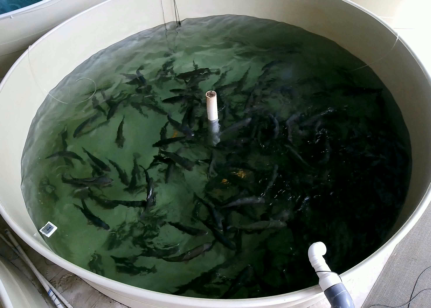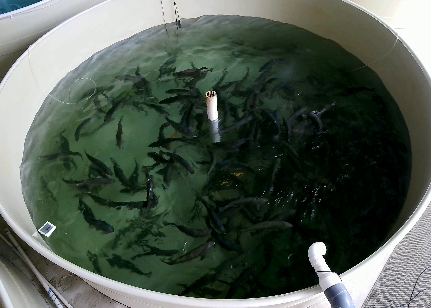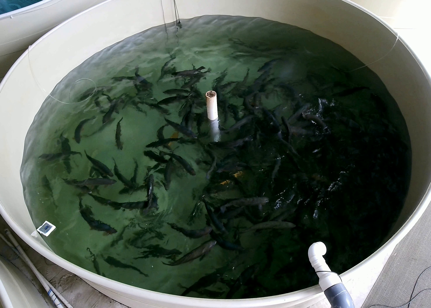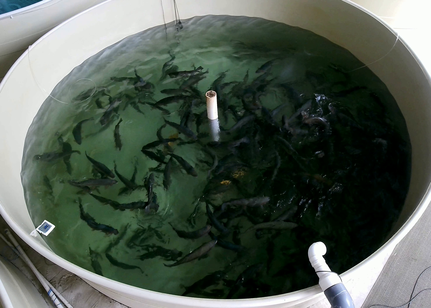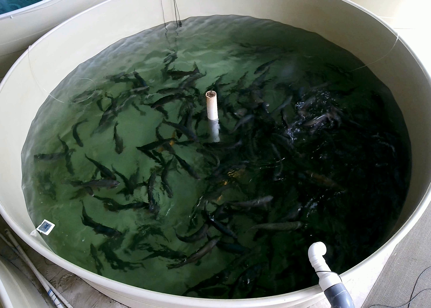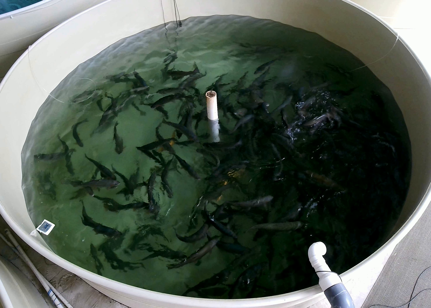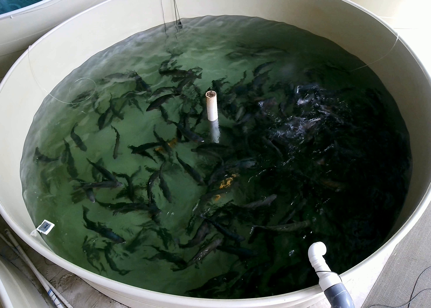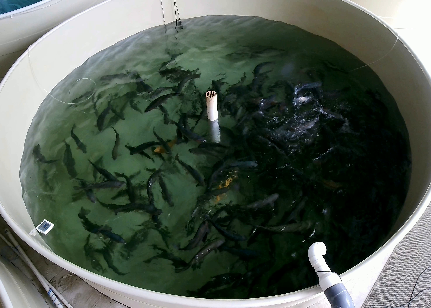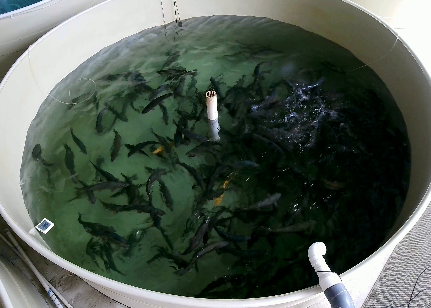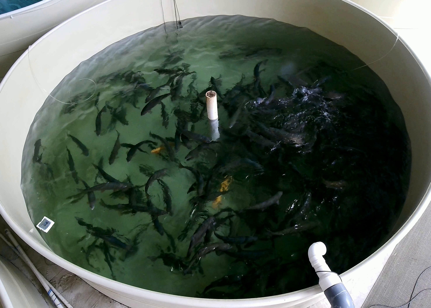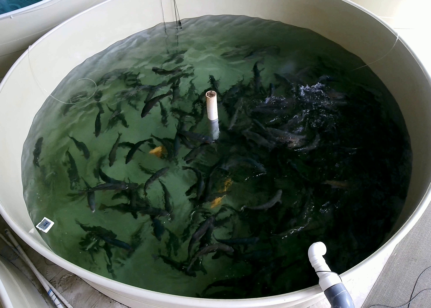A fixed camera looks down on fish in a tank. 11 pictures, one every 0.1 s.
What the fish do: Foraging.
